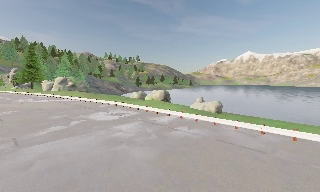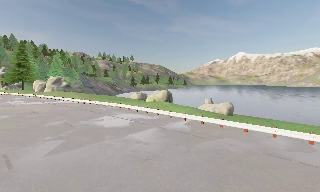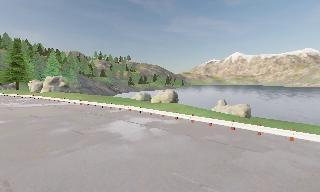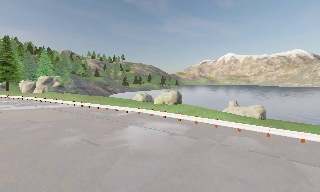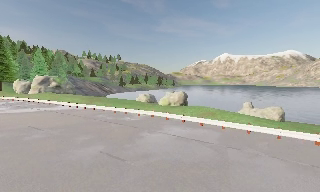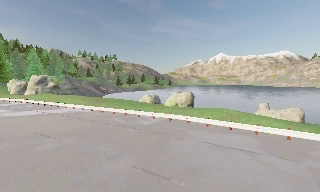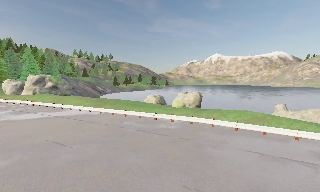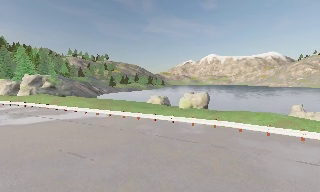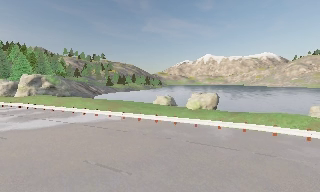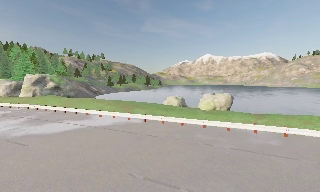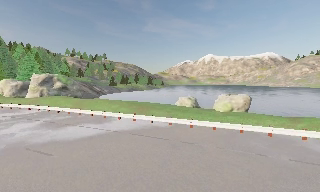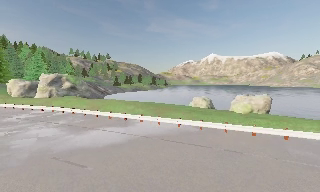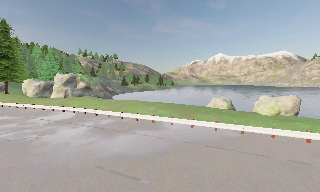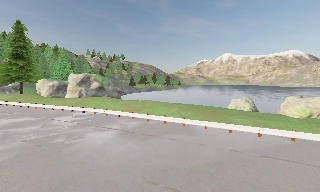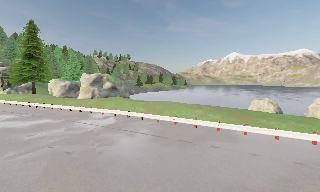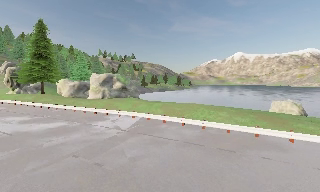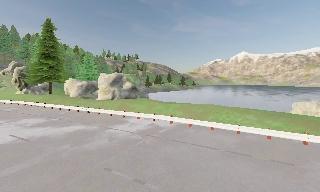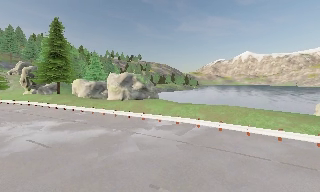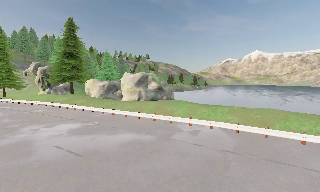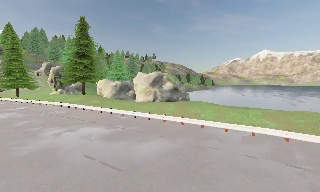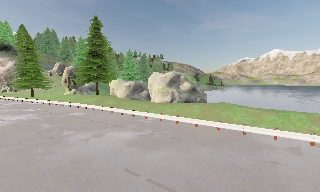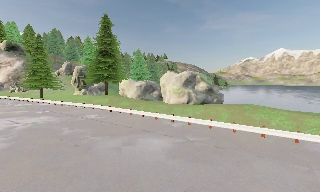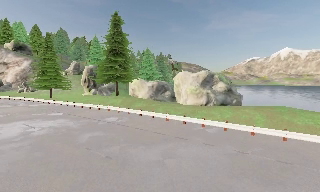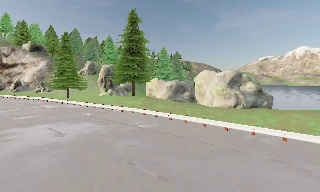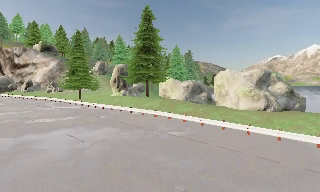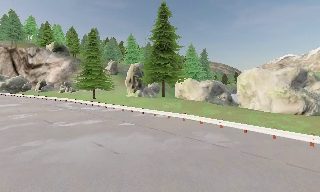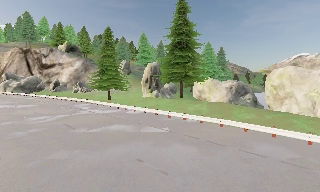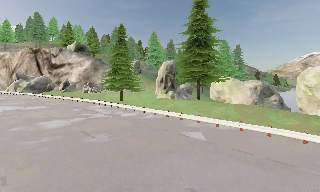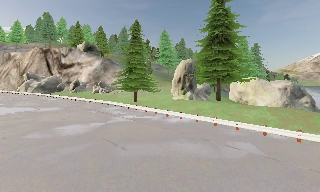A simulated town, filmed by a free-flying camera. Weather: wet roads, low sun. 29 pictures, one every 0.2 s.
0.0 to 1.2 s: The camera pans to its right, which is clockwise from overhead, by about 10 degrees. It travels to its left and forward, about 13 m, so close, fixed things drift to the right.
1.2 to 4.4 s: The camera pans to its left, which is counterclockwise from overhead, by about 15 degrees. It travels to its left and forward, about 30 m, so close, fixed things drift to the right.
4.4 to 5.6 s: The camera pans to its left, which is counterclockwise from overhead, by about 15 degrees. It travels to its left and forward, about 13 m, so close, fixed things drift to the right.
The film runs forward here.
